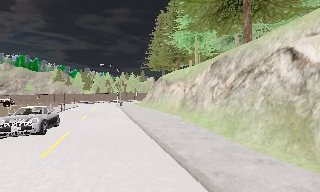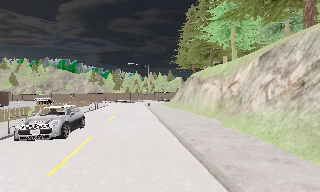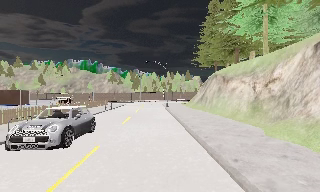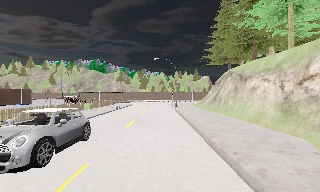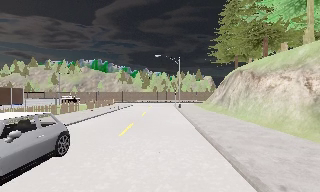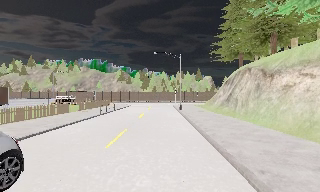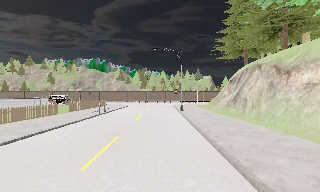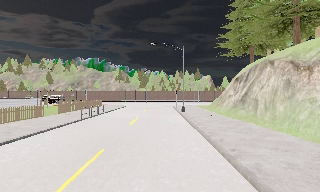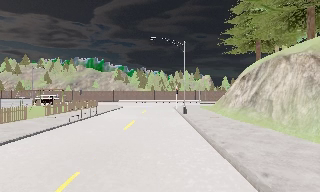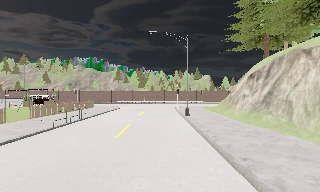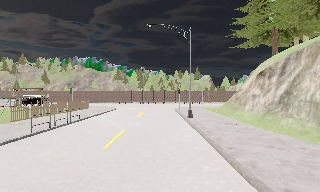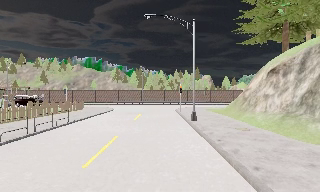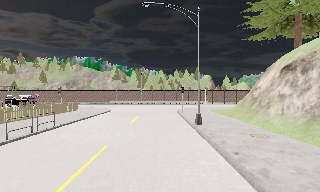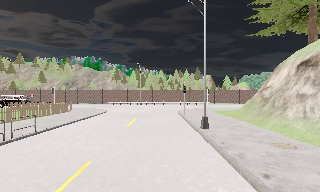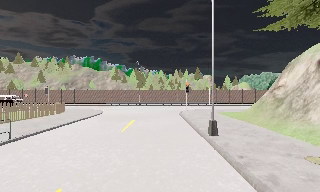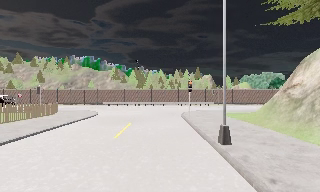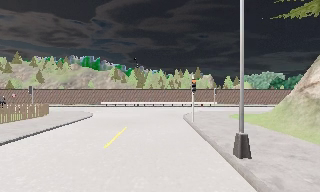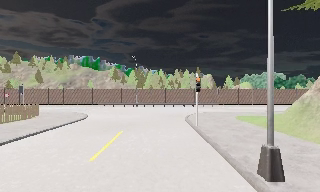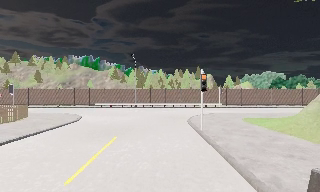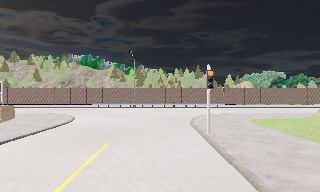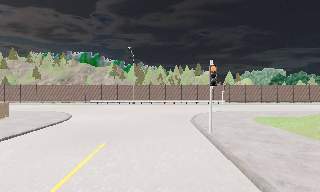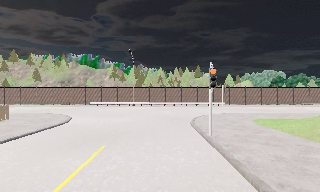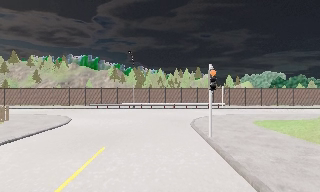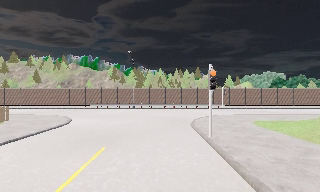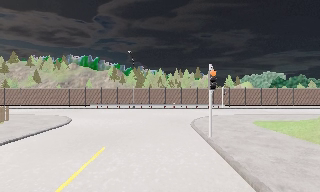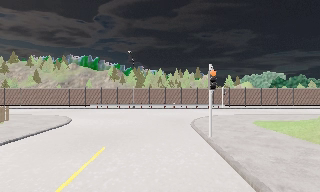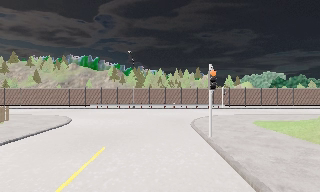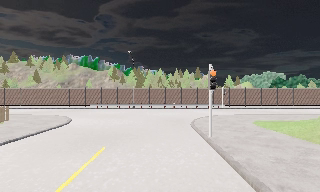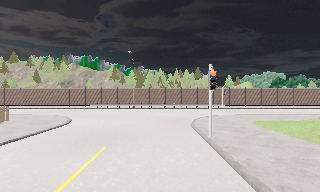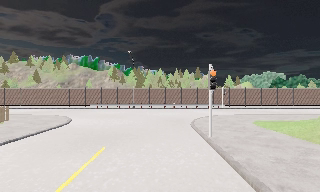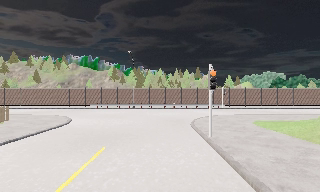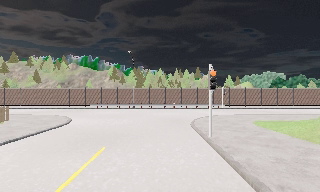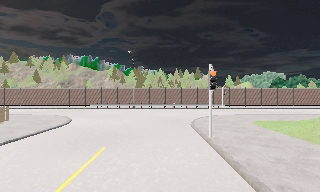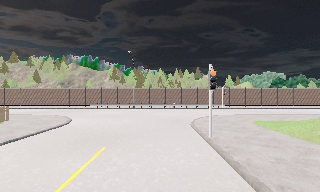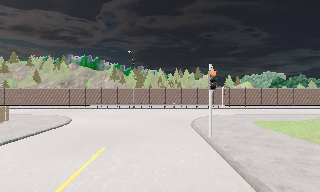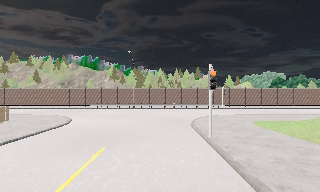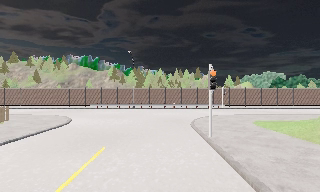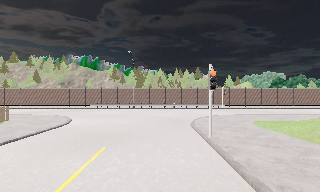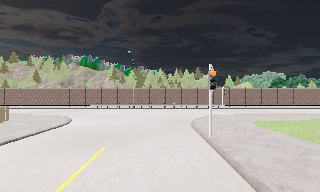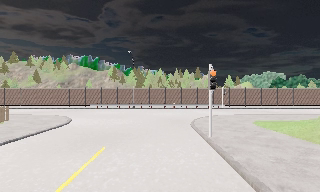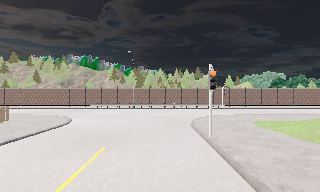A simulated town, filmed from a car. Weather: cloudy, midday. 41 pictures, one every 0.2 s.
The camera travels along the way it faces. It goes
forward.
0.0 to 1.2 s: The scene slides to the right, as the camera pans about 20 degrees to its left. It travels forward, about 11 m, so what stands in front looms larger.
1.2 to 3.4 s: The camera travels forward, about 16 m, so what stands in front looms larger.
3.4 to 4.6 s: The camera travels forward, about 2.5 m, so what stands in front looms larger. It loses speed.
4.6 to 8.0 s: The camera keeps its place and its aim.
The film runs forward here.
